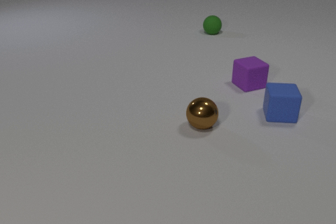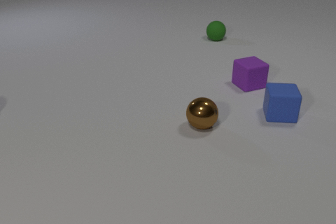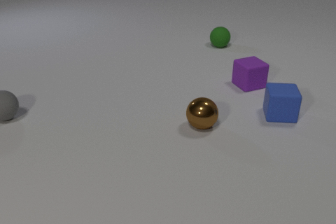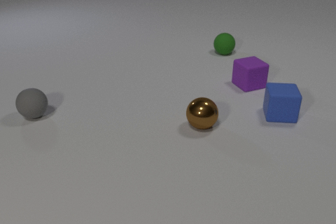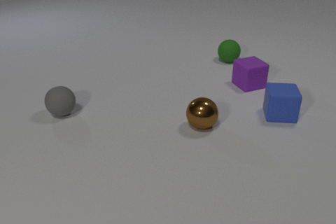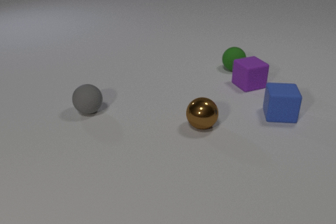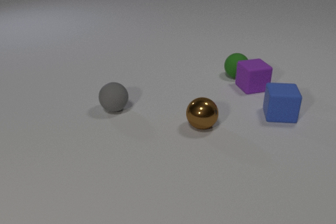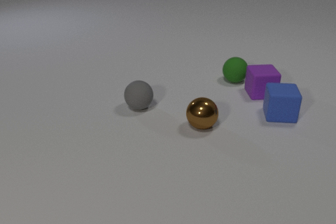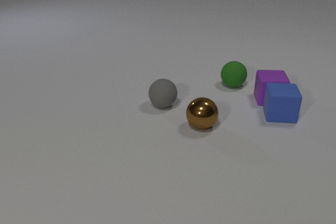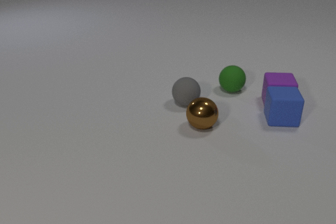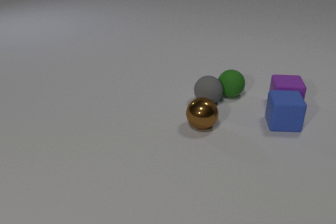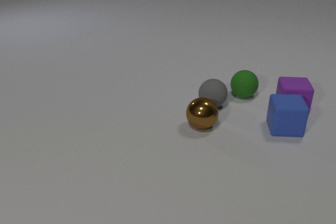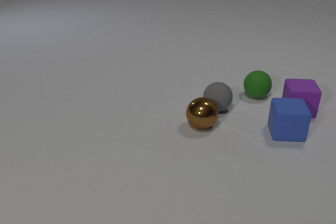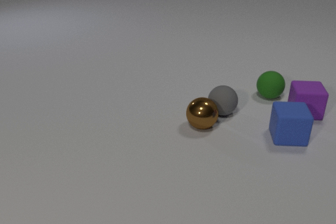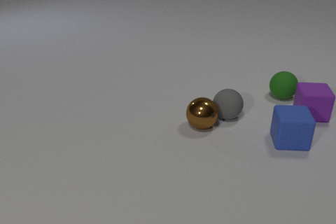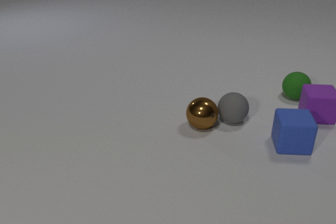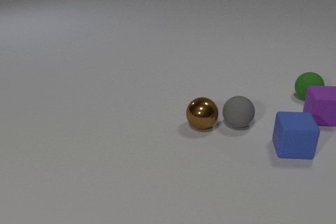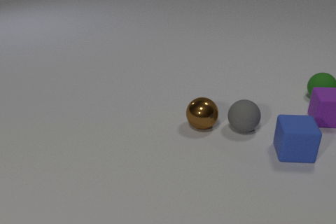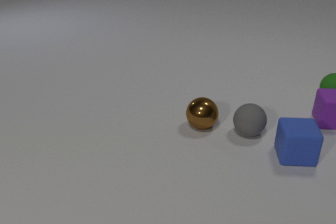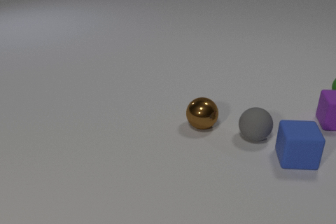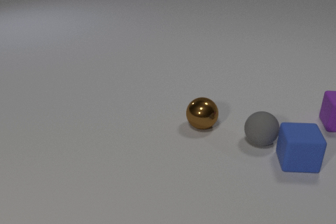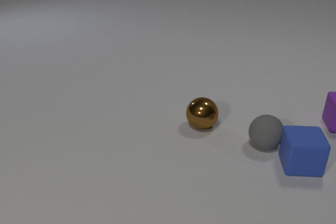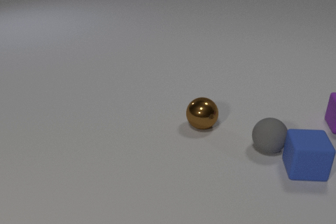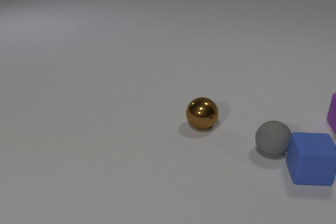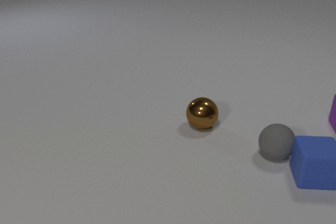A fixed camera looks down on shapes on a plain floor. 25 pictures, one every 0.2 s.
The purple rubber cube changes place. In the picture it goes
to the right.
The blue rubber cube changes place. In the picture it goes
toward the camera.
0.0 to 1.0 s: The green rubber sphere rolls toward the camera. The gray rubber sphere comes in at the left edge, rolls to the right.
1.0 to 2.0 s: The green rubber sphere rolls toward the camera. The purple rubber cube slides toward the camera and to the right, spins clockwise seen from above by about 30 degrees, its near face sliding to the left. The blue rubber cube slides toward the camera. The gray rubber sphere rolls to the right. The green rubber sphere and the purple rubber cube collide. The purple rubber cube and the blue rubber cube collide. The green rubber sphere and the gray rubber sphere collide.
2.0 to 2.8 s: The green rubber sphere rolls to the right. The purple rubber cube slides to the right and toward the camera. The blue rubber cube slides toward the camera. The gray rubber sphere rolls toward the camera and to the right.
2.8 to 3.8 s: The green rubber sphere rolls to the right. The purple rubber cube slides to the right. The blue rubber cube slides toward the camera. The gray rubber sphere rolls toward the camera and to the right.
3.8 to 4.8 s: The green rubber sphere leaves at the right edge. The purple rubber cube slides to the right. The blue rubber cube slides toward the camera and to the right. The gray rubber sphere rolls toward the camera and to the right. The blue rubber cube and the gray rubber sphere collide.
What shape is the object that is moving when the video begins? sphere.
What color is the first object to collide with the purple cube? green.
How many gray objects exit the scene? 0.
